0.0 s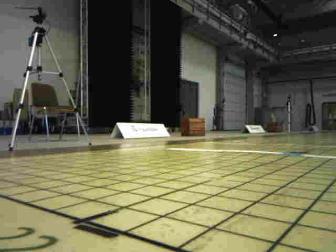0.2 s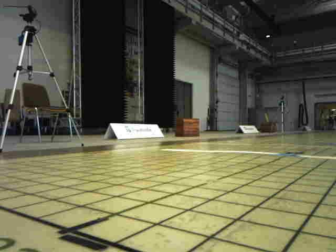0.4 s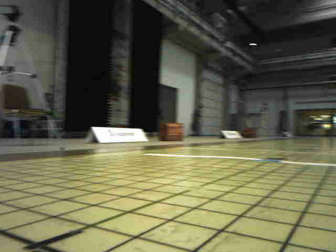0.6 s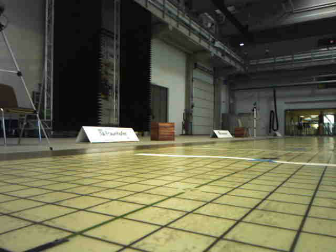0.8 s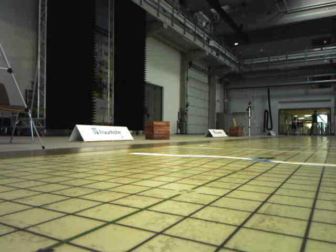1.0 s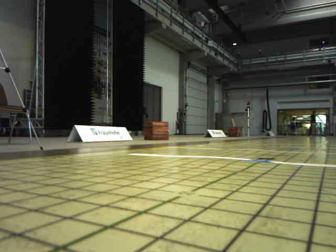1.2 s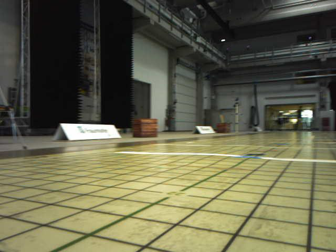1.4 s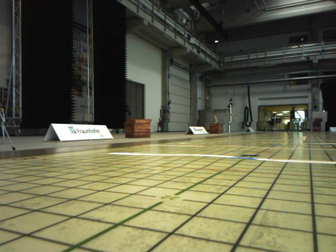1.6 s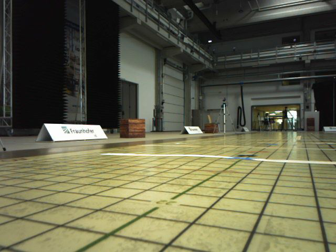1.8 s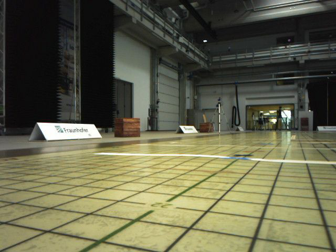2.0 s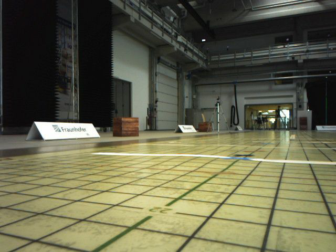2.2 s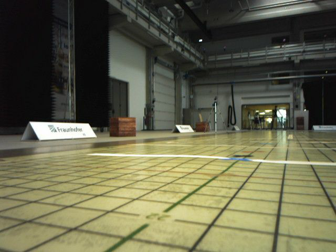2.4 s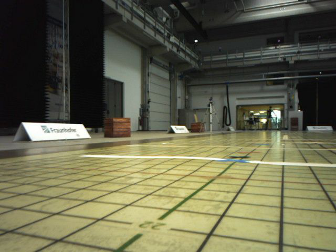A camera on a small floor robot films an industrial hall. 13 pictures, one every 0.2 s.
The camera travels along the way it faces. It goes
forward.
0.0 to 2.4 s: The camera pans to its right, which is clockwise from overhead, by about 15 degrees. It travels forward, about 0.4 m, so what stands in front looms larger.
The film runs forward here.
